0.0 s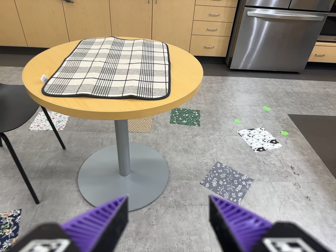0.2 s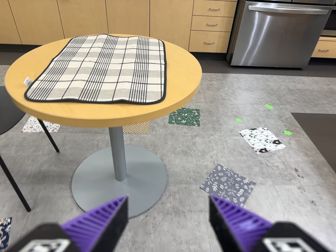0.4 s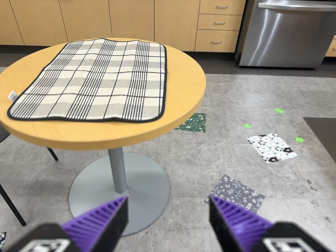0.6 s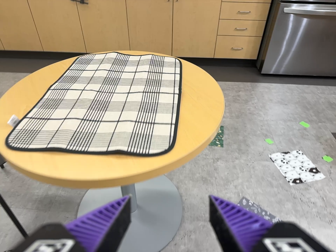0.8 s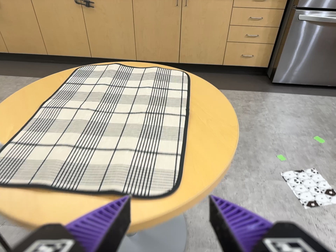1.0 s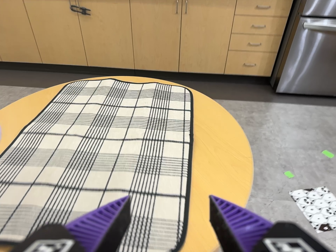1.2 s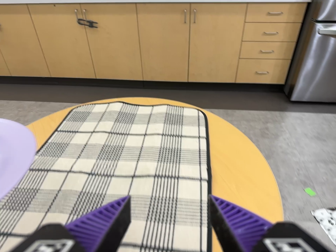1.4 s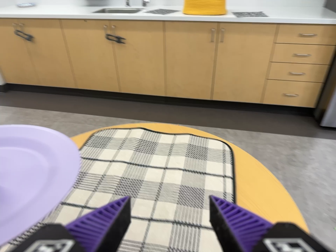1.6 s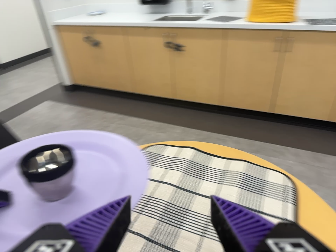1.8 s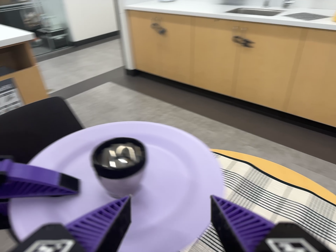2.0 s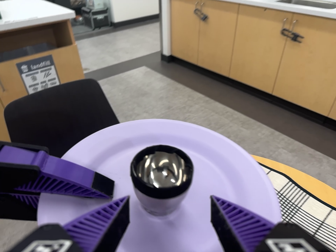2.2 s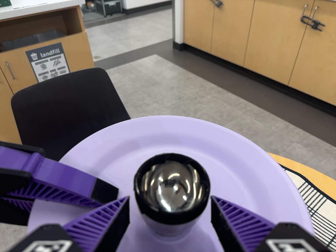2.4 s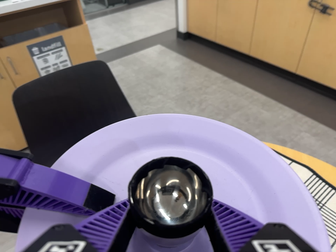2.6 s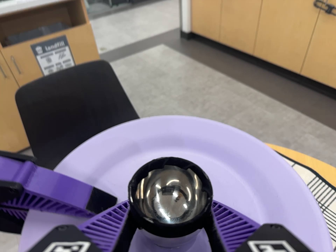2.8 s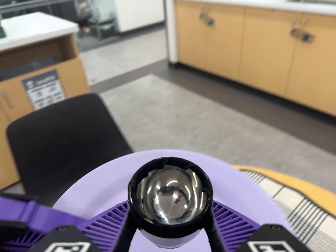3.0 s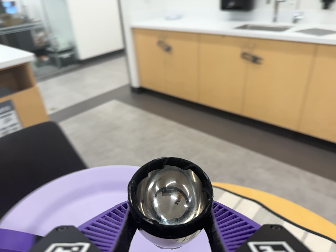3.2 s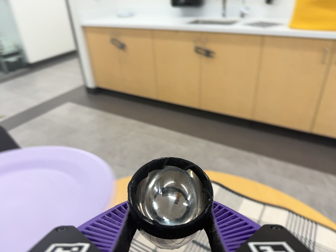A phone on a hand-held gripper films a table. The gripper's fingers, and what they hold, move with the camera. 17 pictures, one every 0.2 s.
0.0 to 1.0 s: The camera travels forward and toward the top of its view, about 50 cm, so what stands in front looms larger.
1.0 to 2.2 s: The camera swings to its left by about 40 degrees, and the scene slides to the right. It travels toward the top of its view and forward, about 36 cm, so close, fixed things drift downward. It rolls about its line of sight by about 25 degrees, and the scene rotates clockwise.
2.2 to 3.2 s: The scene slides to the left, as the camera pans about 15 degrees to its right. It travels to its right, about 7 cm, so close, fixed things drift to the left. Its aim tips toward the top of its view by about 10 degrees, and the scene shifts downward. It rolls about its line of sight by about 10 degrees, and the scene rotates counterclockwise.
The film runs forward here.
